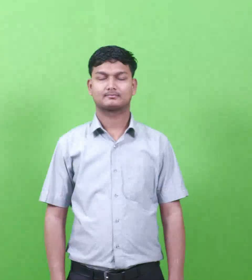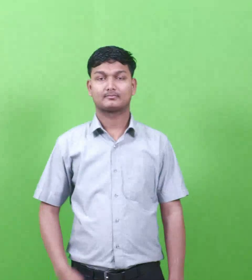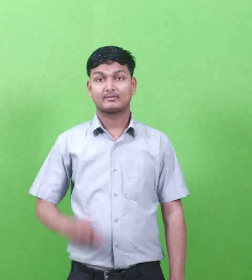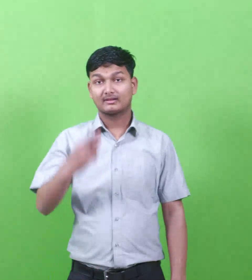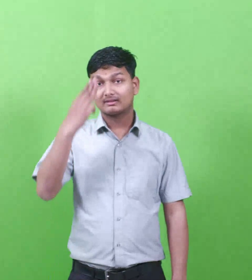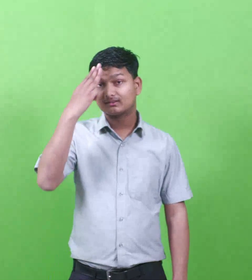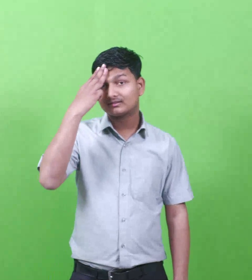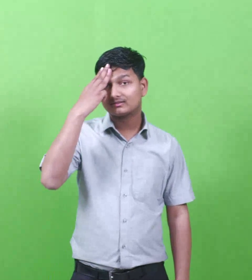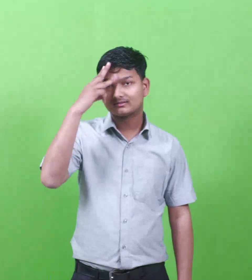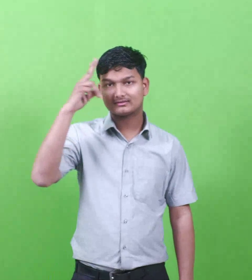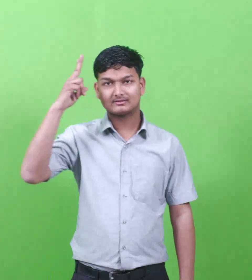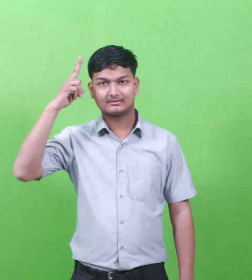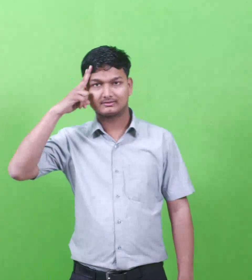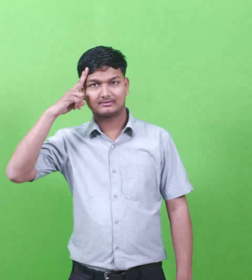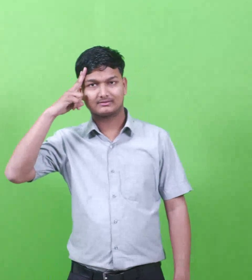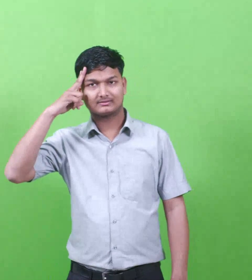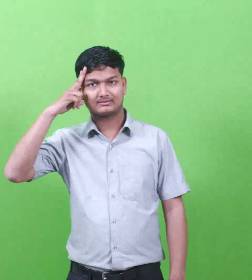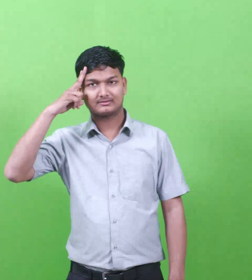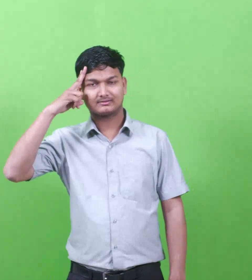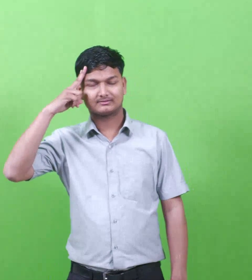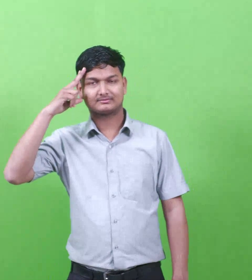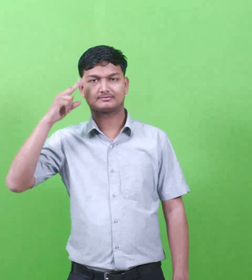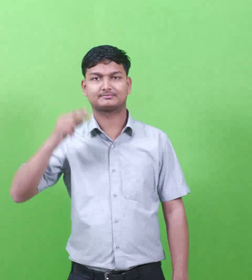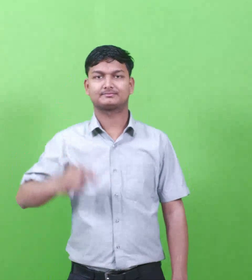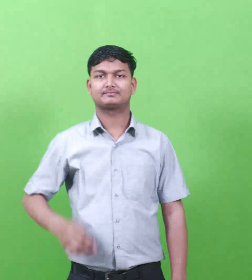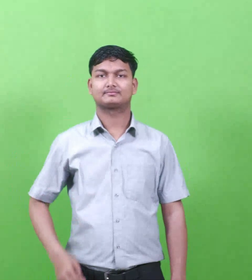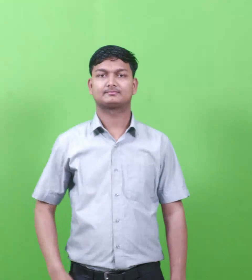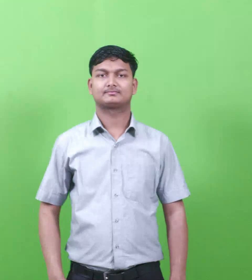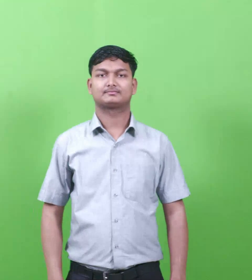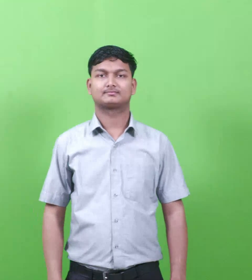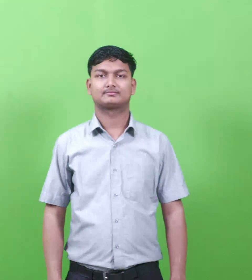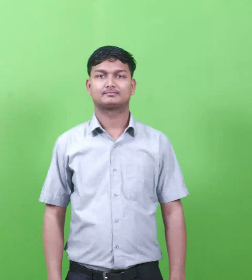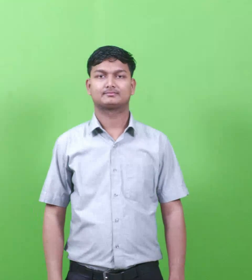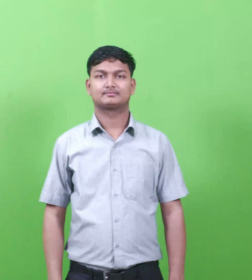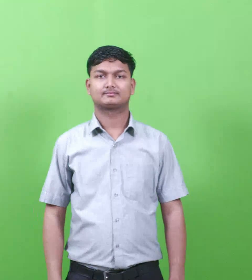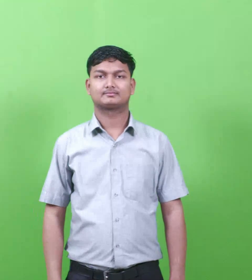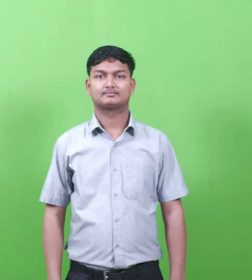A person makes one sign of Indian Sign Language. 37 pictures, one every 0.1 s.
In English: manasseh
